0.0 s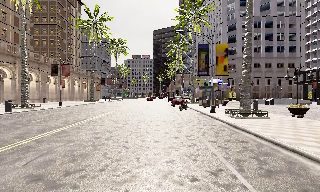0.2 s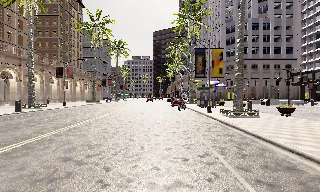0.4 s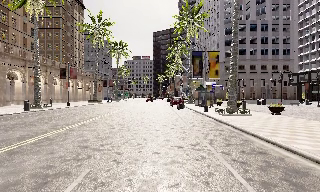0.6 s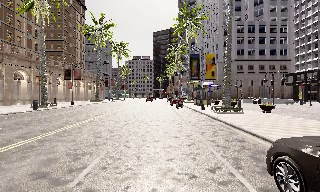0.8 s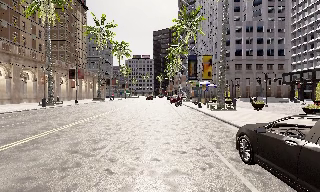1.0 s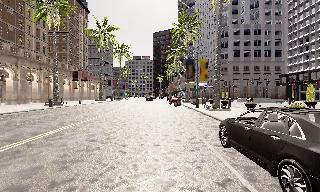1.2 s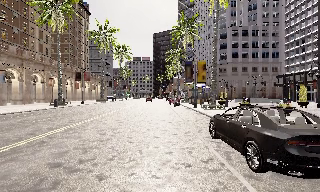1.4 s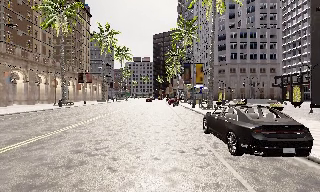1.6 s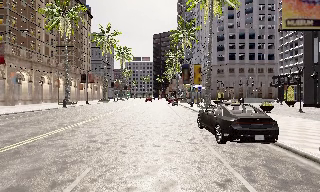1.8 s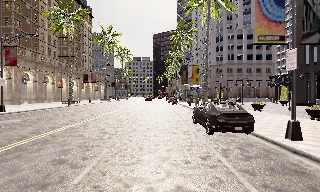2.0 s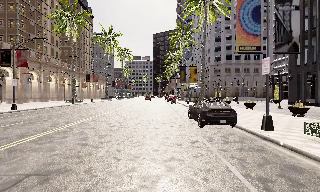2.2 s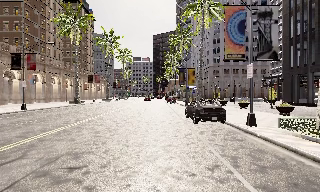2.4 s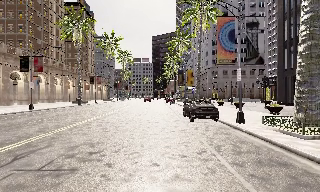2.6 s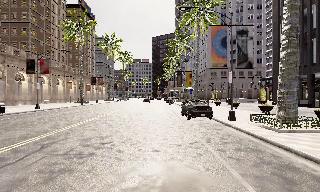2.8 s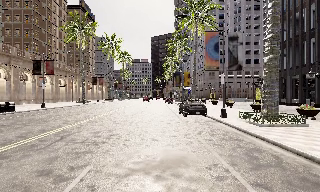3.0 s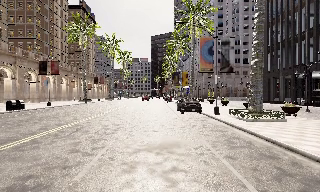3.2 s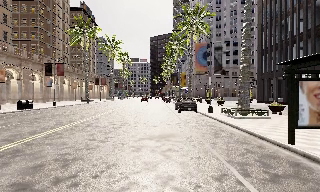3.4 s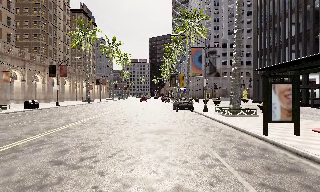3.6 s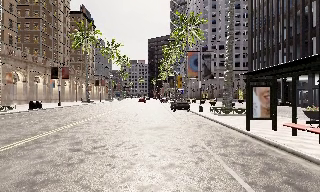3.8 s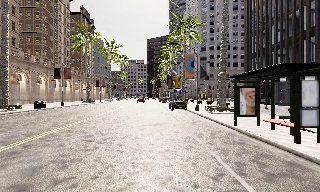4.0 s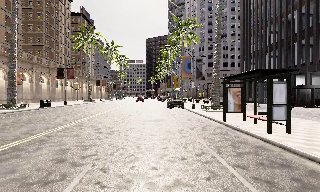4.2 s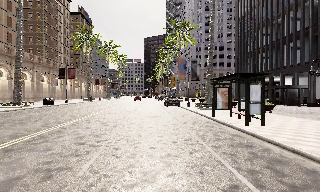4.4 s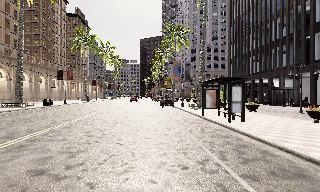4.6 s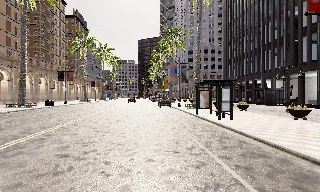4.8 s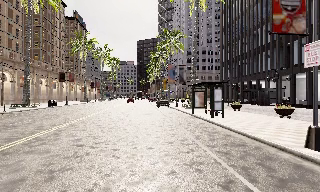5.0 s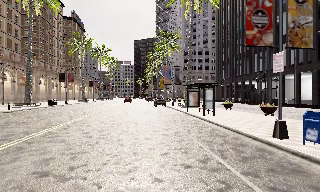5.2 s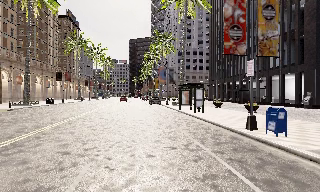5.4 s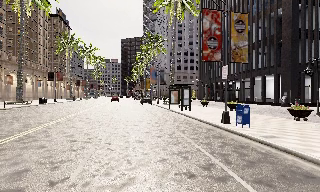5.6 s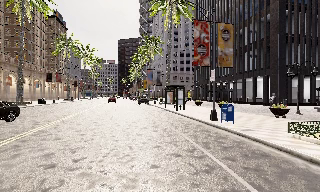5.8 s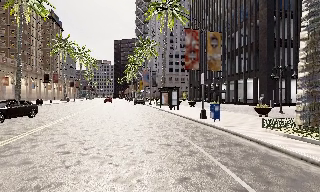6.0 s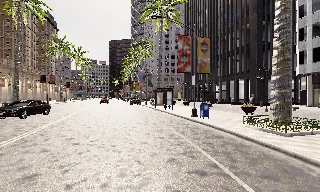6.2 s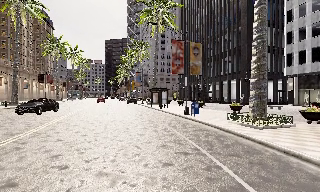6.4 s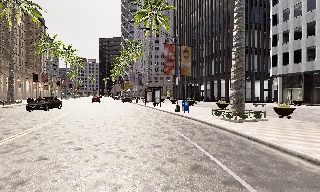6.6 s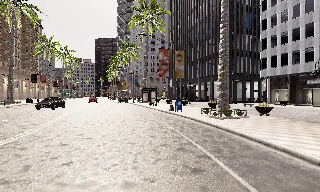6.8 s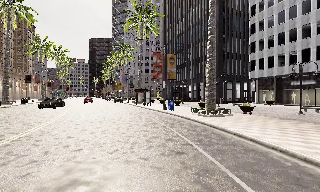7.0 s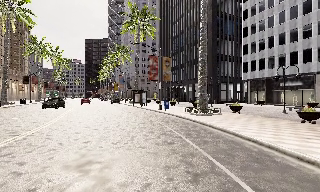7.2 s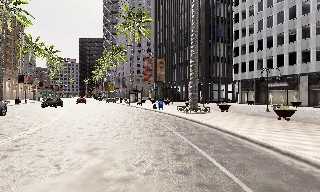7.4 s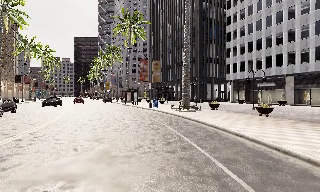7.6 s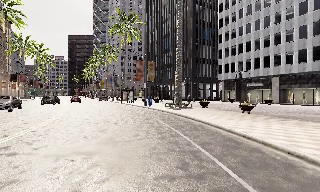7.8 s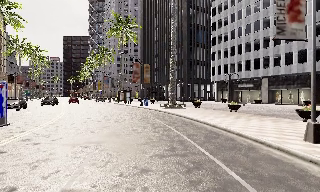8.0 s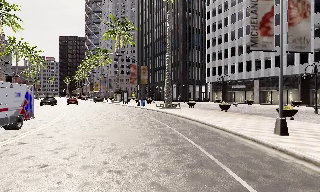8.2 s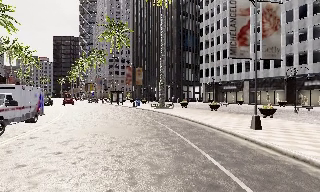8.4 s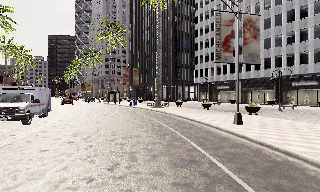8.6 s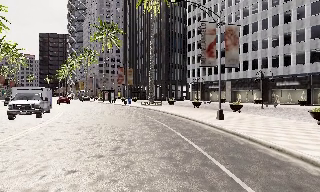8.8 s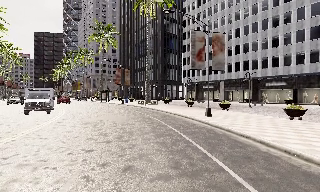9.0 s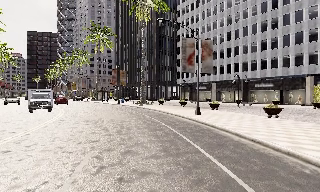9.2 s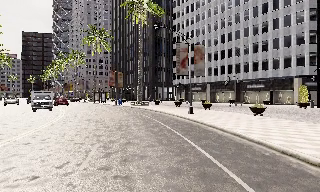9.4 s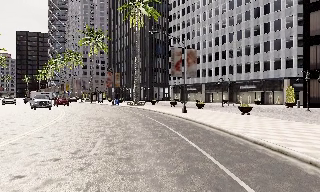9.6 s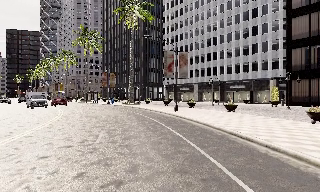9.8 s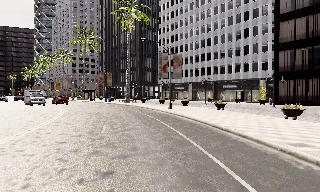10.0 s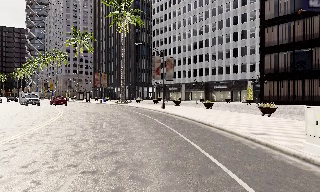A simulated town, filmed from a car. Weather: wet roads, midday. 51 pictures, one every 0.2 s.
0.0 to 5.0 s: The camera travels backward, about 30 m, so what stands in front gets smaller.
5.0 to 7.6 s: The camera pans to its right, which is clockwise from overhead, by about 20 degrees. It travels backward, about 16 m, so what stands in front gets smaller.
7.6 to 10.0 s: The scene slides to the left, as the camera pans about 20 degrees to its right. It travels backward, about 15 m, so what stands in front gets smaller.
The film runs backward here.
